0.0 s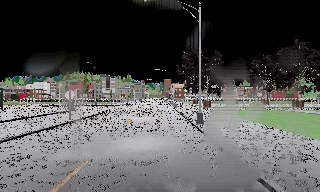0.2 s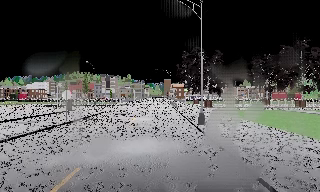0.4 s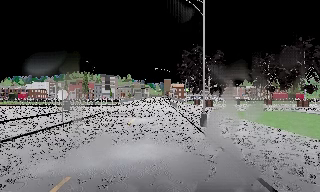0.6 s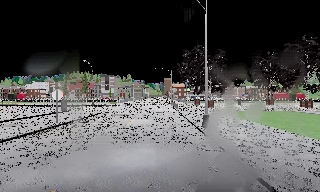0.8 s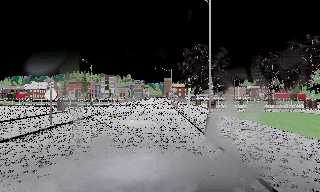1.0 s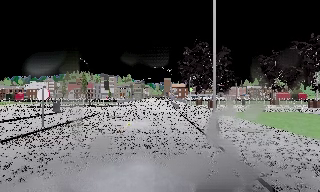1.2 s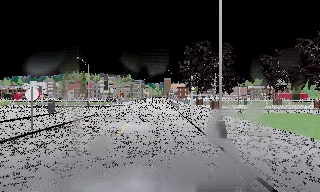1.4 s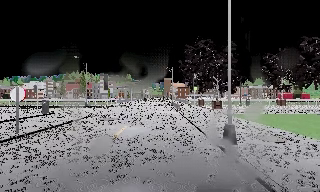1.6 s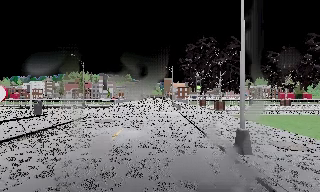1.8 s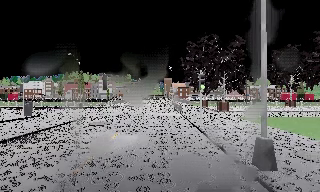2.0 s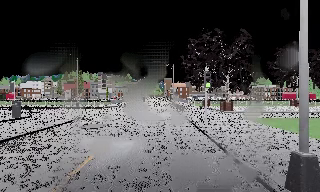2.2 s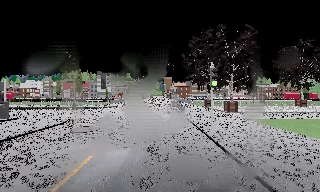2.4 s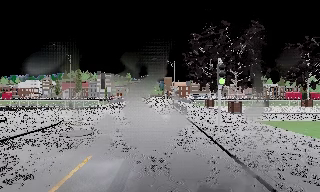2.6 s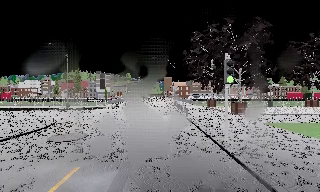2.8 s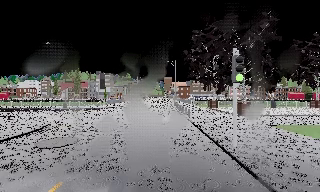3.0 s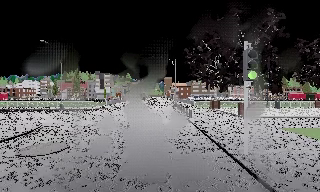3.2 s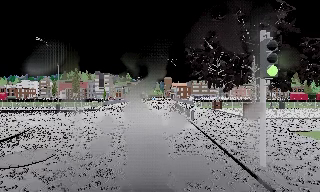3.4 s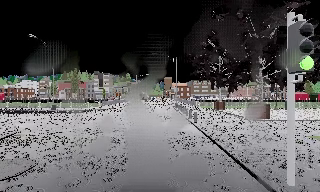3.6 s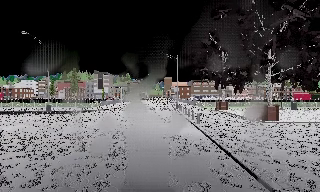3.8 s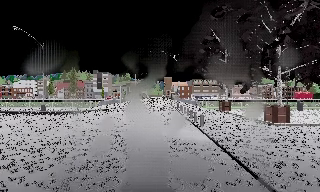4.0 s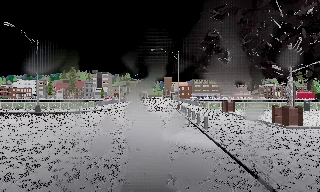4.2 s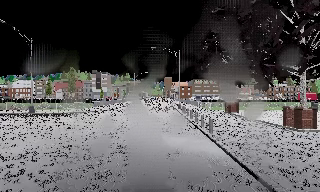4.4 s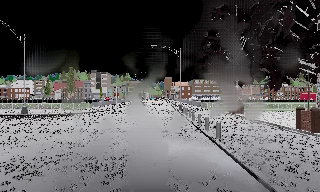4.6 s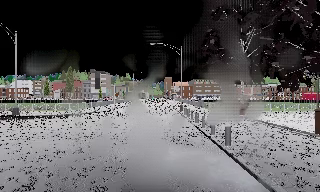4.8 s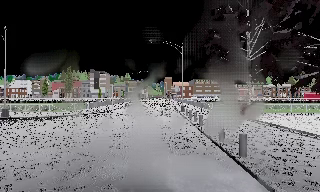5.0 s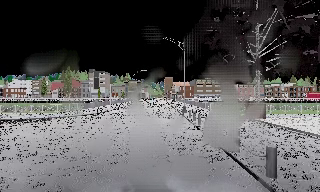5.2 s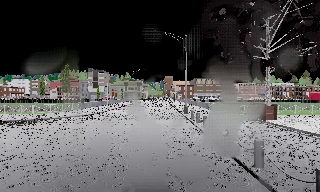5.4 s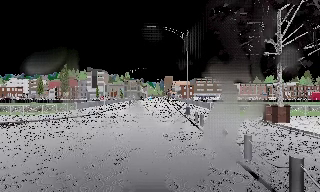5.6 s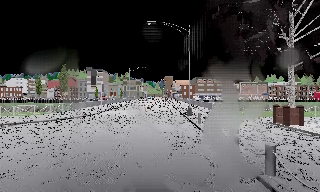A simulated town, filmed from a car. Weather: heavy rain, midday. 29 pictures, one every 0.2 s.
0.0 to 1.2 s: The camera travels forward, about 3.5 m, so what stands in front looms larger. It gains speed.
1.2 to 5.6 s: The camera travels forward, about 19 m, so what stands in front looms larger.
The film runs forward here.
